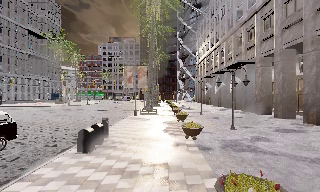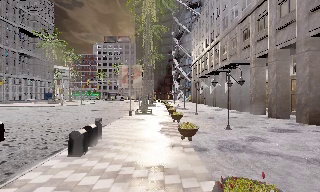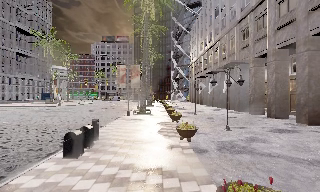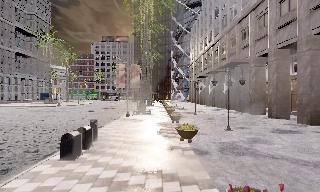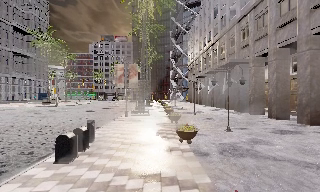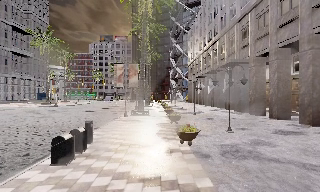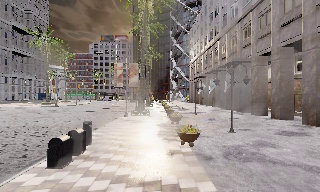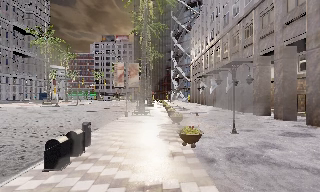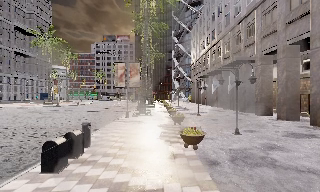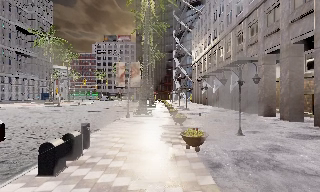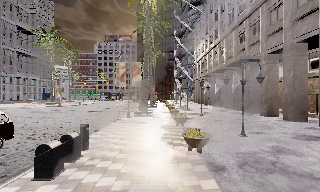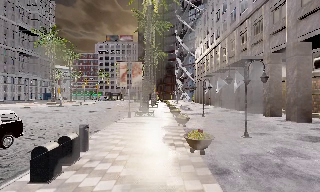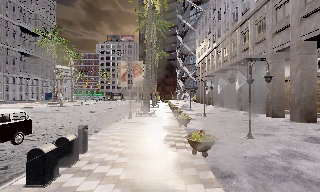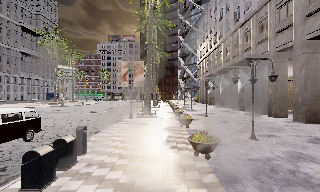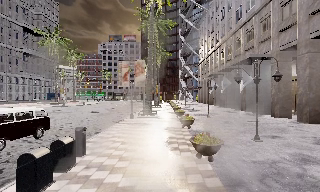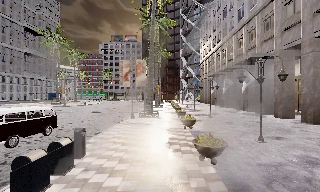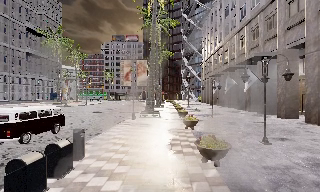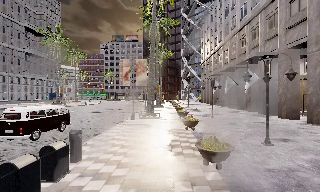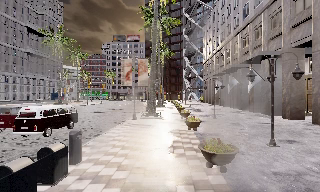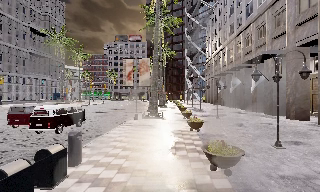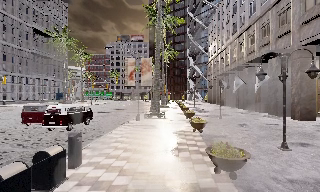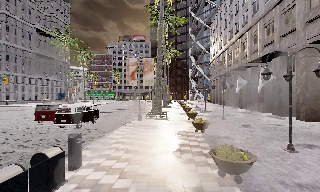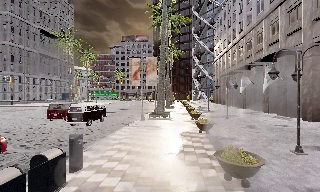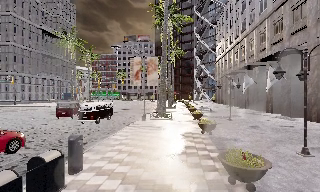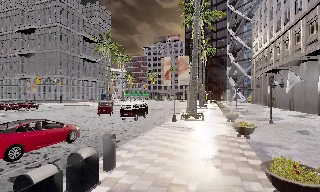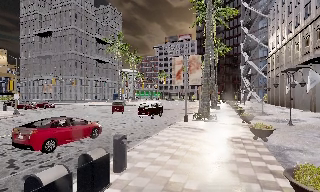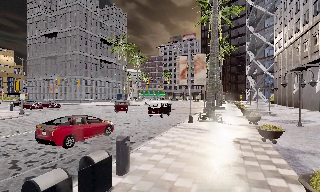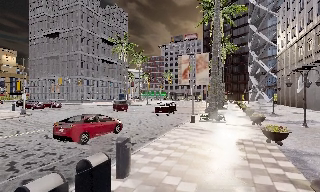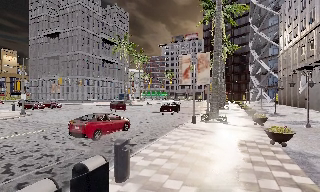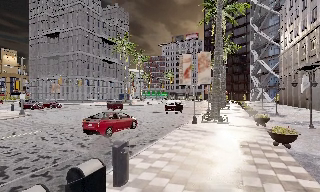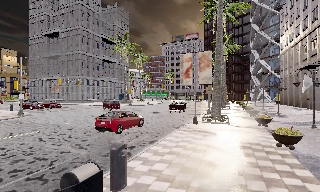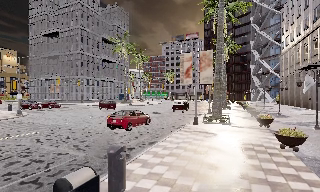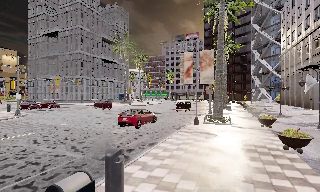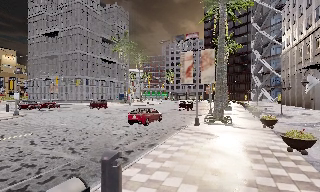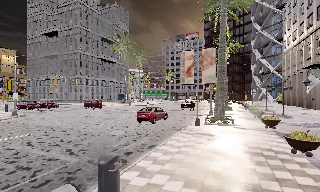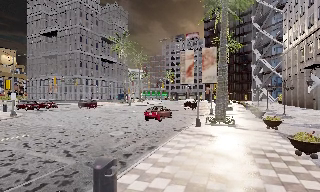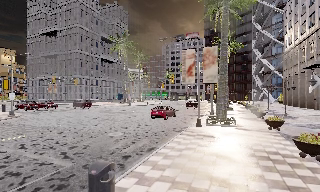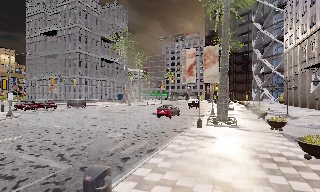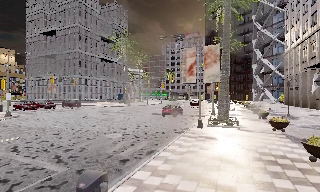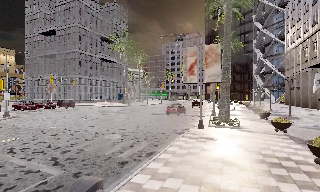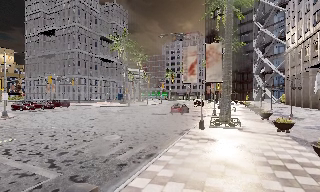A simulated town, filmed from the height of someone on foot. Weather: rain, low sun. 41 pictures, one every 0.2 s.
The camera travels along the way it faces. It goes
forward.
0.0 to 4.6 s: The camera travels forward, about 4.5 m, so what stands in front looms larger.
4.6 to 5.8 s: The scene slides to the right, as the camera pans about 15 degrees to its left. It travels forward, about 1.5 m, so what stands in front looms larger.
5.8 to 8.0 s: The camera travels forward, about 2.5 m, so what stands in front looms larger.
The film runs forward here.
